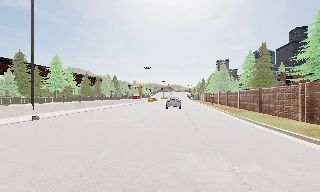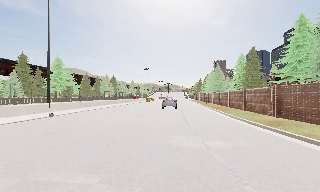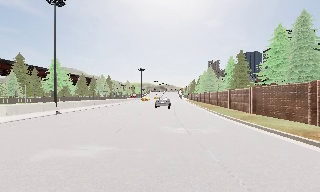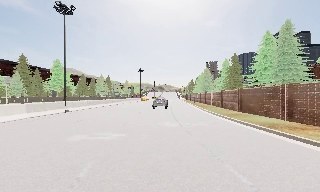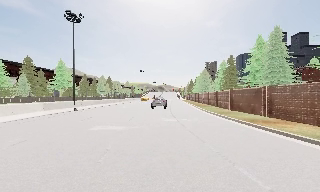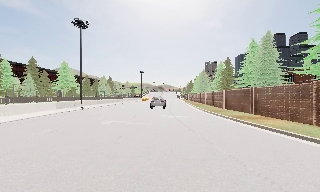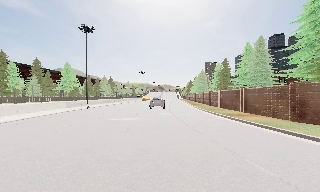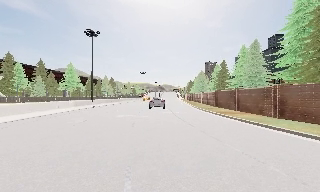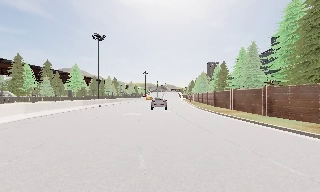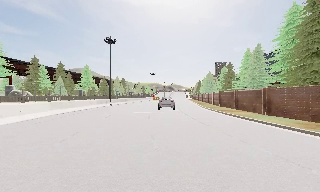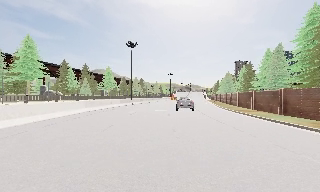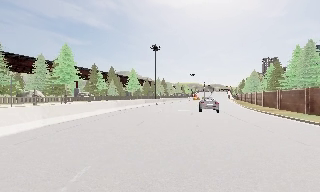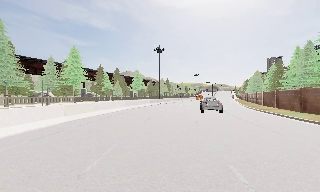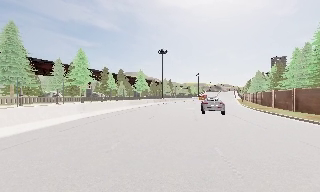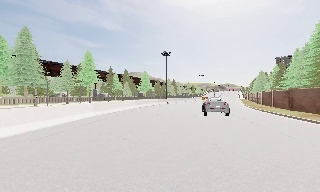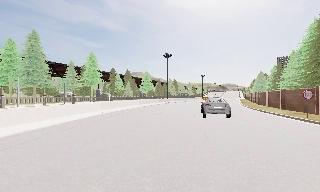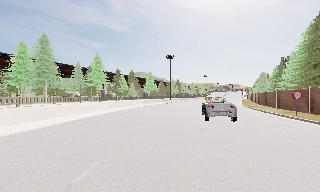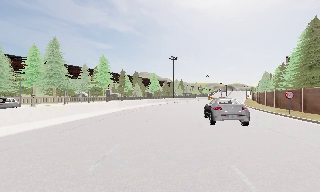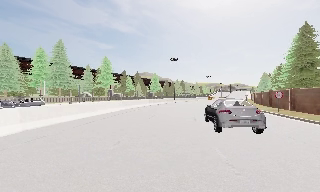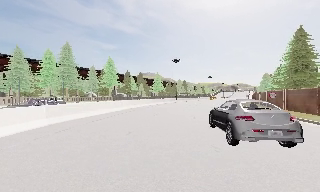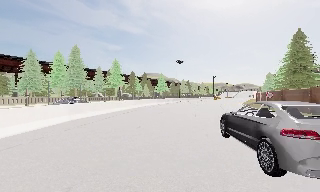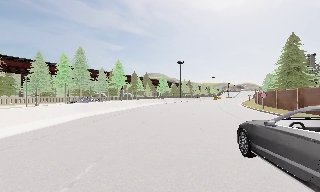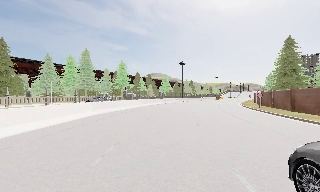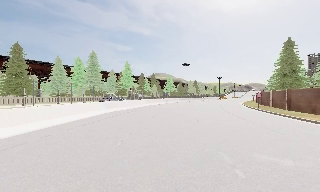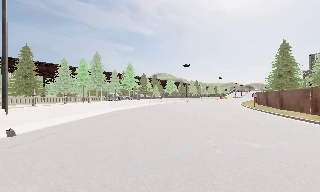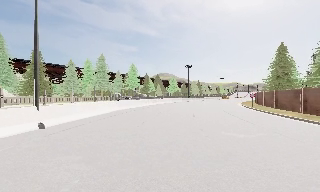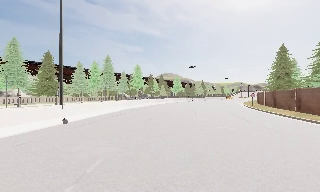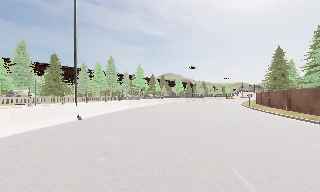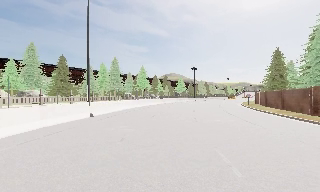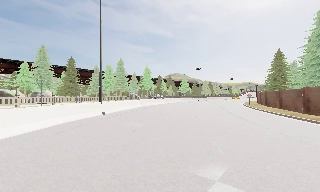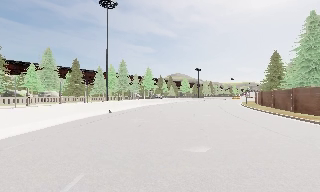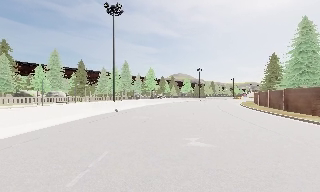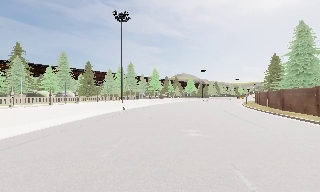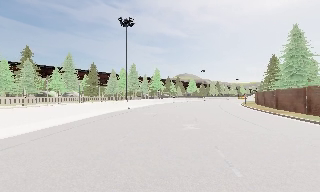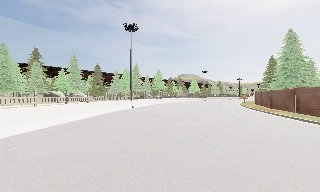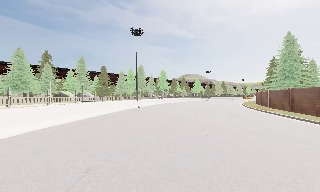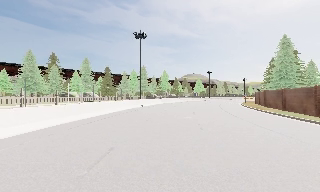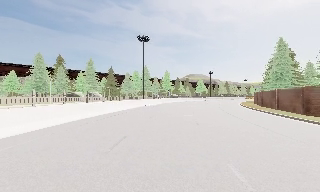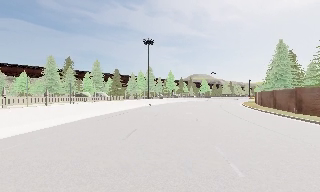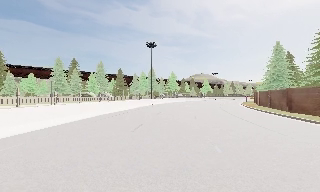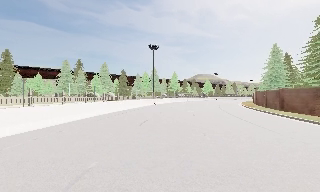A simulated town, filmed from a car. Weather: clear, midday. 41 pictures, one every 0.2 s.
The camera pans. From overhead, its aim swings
counterclockwise.
The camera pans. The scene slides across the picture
to the right.
0.0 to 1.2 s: The camera travels backward, about 12 m, so what stands in front gets smaller.
1.2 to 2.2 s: The camera swings to its left by about 15 degrees, and the scene slides to the right. It travels backward, about 8 m, so what stands in front gets smaller.
2.2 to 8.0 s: The camera swings to its left by about 25 degrees, and the scene slides to the right. It travels backward, about 45 m, so what stands in front gets smaller.
The film runs backward here.
